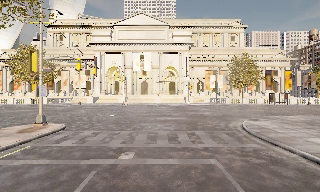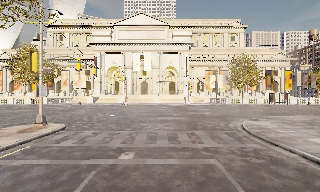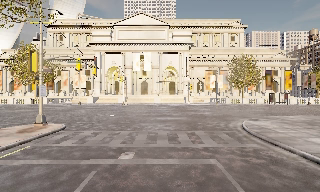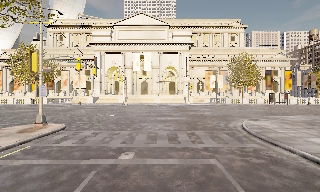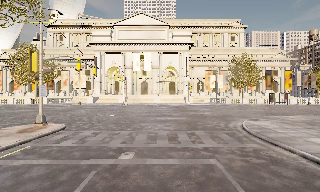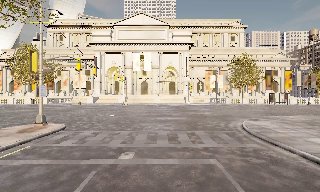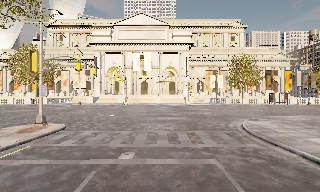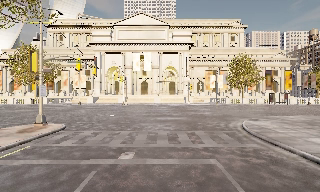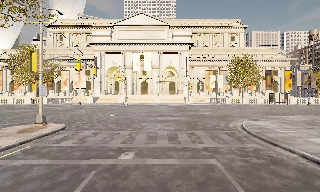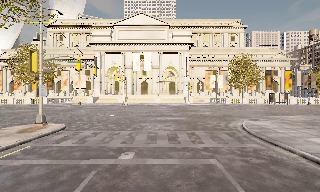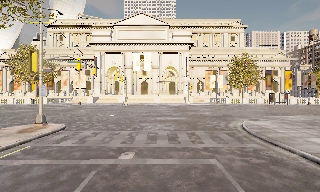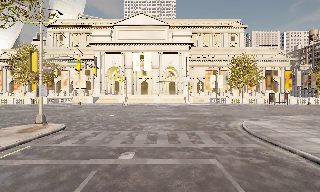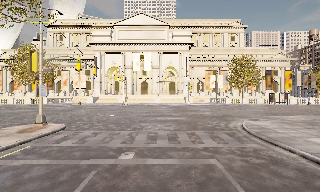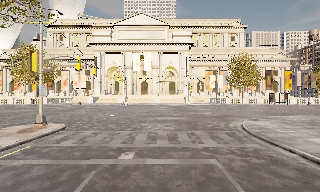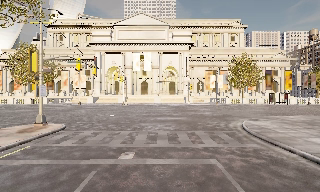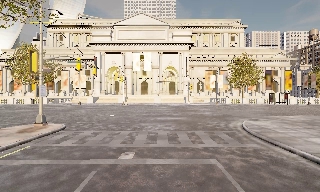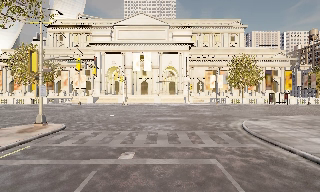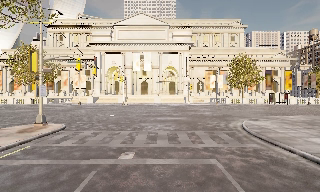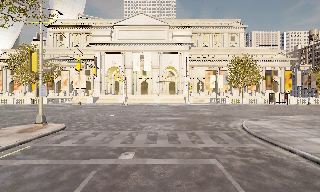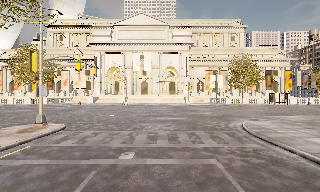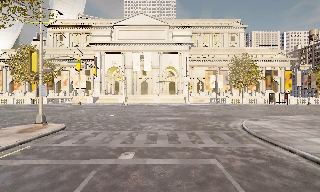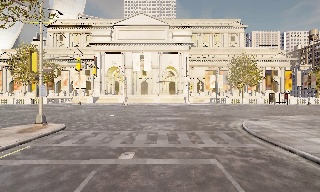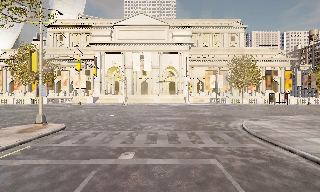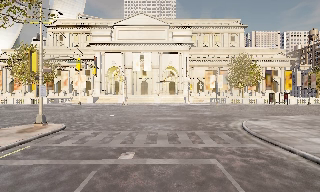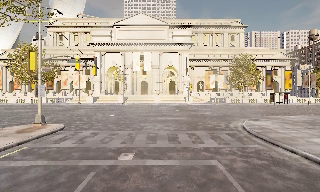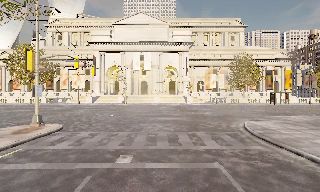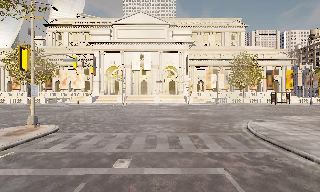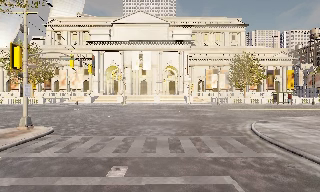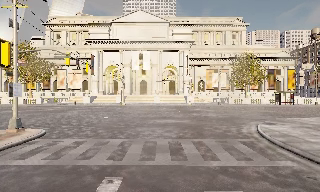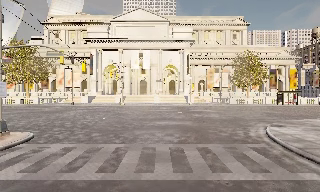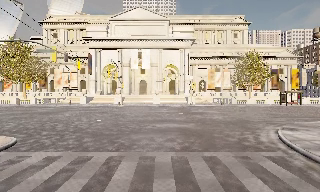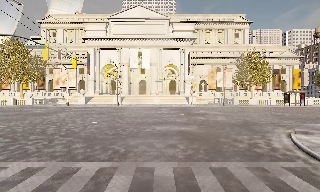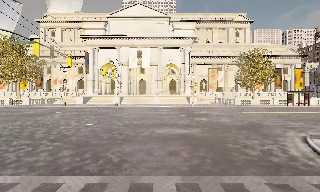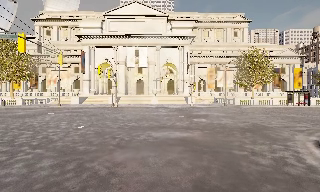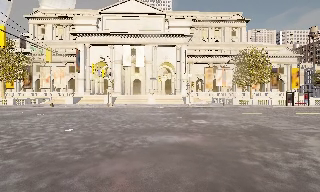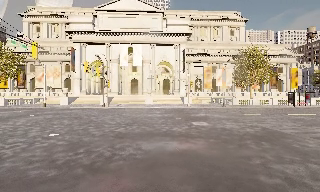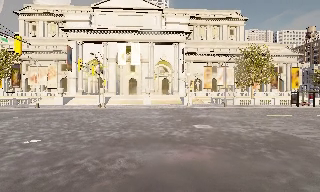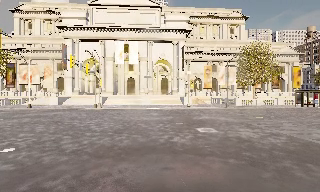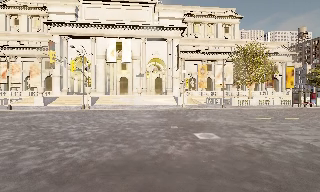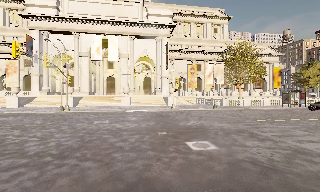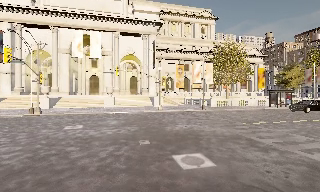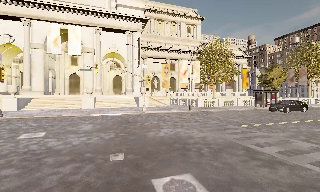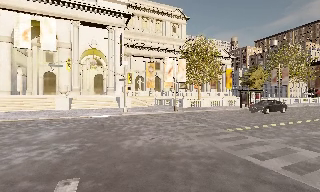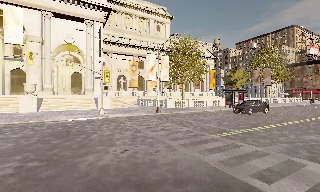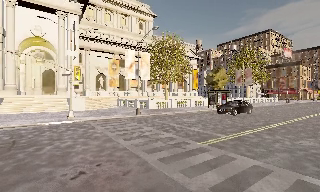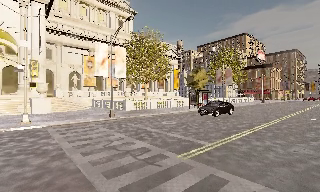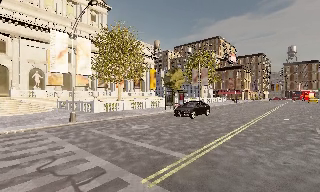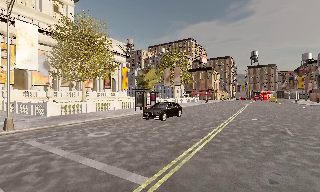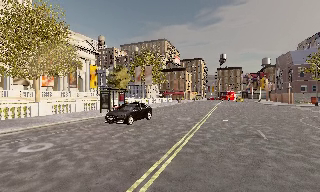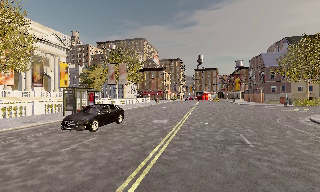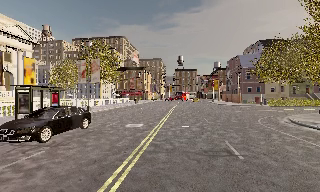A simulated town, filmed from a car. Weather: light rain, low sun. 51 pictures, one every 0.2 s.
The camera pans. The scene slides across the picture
to the left.
The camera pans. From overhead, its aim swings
clockwise.
0.0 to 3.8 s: The camera keeps its place and its aim.
3.8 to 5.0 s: The camera shifts only a little, or ends up much as it began.
5.0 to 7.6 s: The camera travels forward, about 11 m, so what stands in front looms larger. It gains speed.
7.6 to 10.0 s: The camera pans to its right, which is clockwise from overhead, by about 75 degrees. It travels forward, about 19 m.
The film runs forward here.
